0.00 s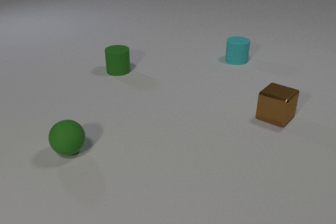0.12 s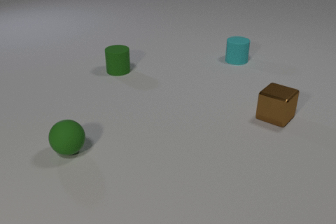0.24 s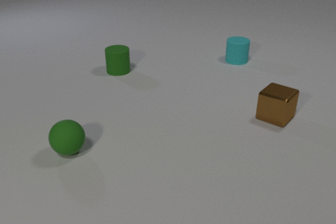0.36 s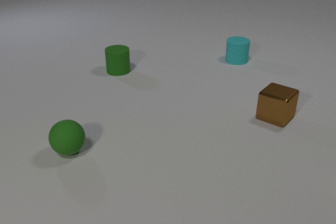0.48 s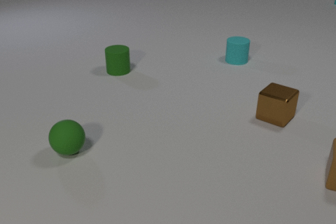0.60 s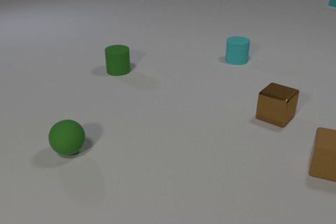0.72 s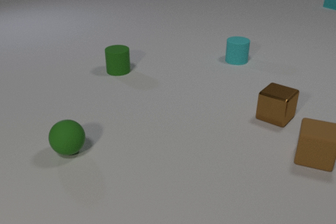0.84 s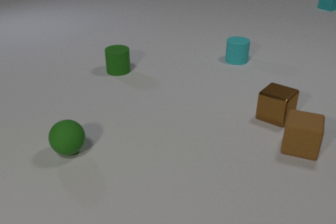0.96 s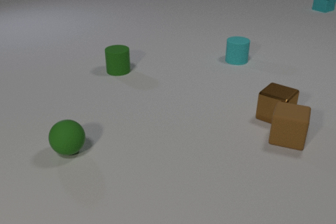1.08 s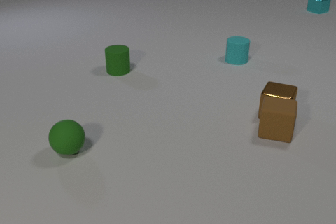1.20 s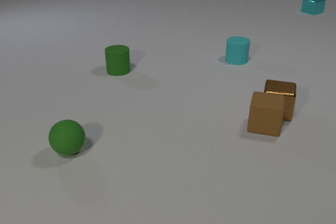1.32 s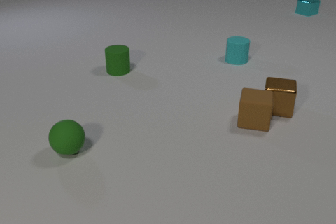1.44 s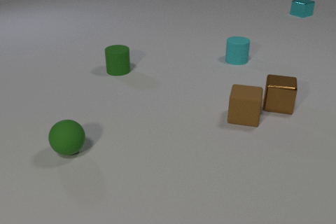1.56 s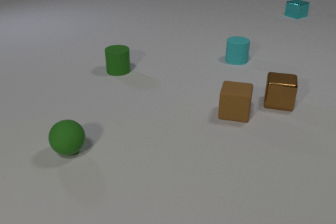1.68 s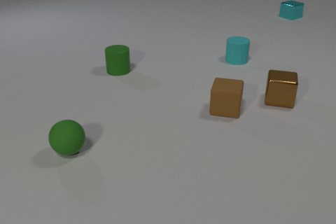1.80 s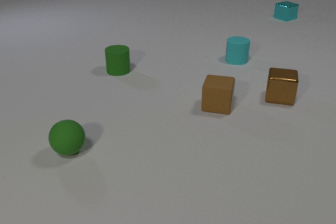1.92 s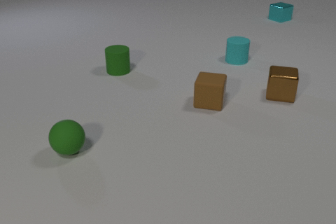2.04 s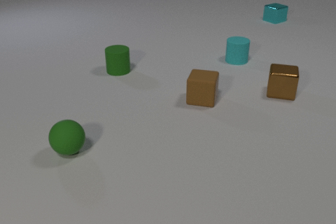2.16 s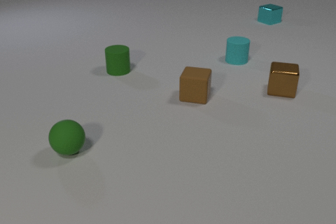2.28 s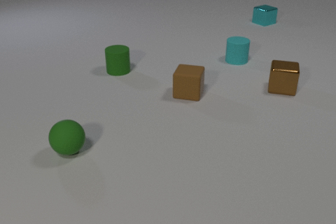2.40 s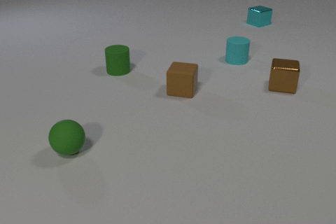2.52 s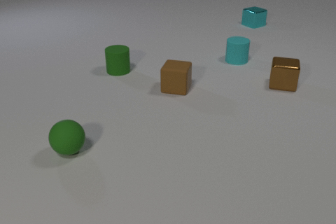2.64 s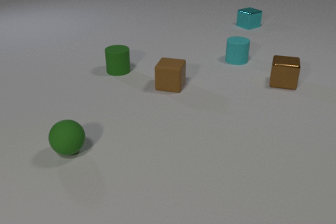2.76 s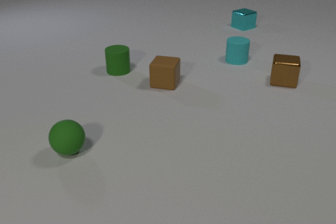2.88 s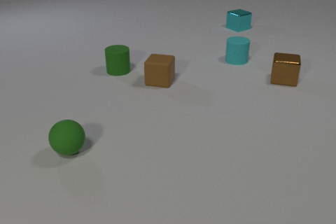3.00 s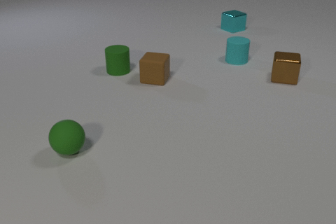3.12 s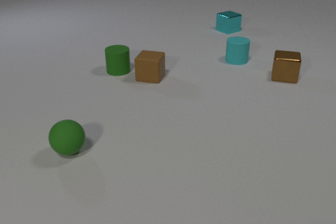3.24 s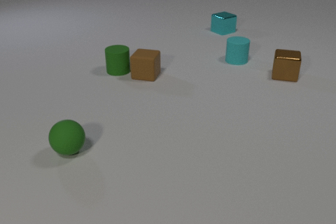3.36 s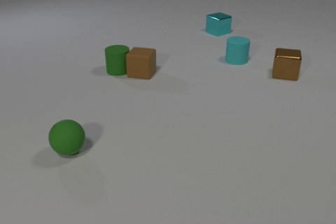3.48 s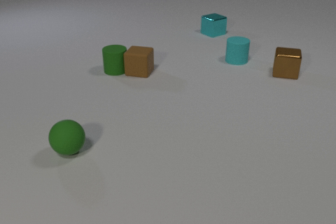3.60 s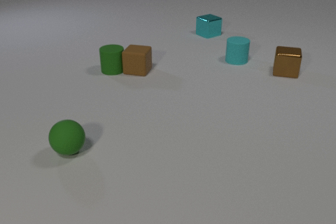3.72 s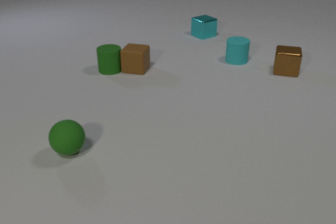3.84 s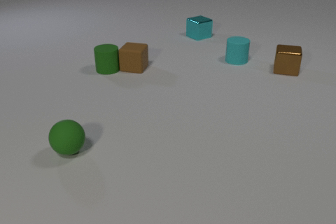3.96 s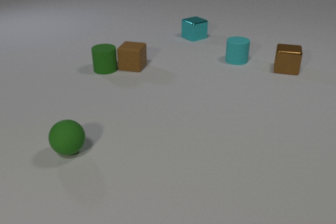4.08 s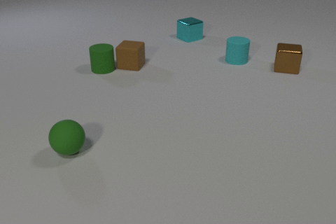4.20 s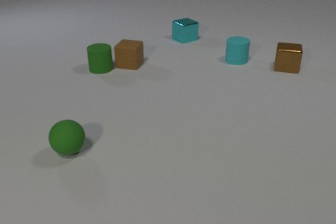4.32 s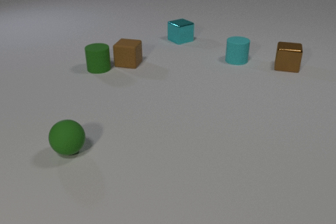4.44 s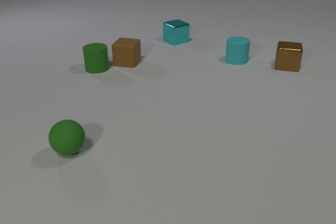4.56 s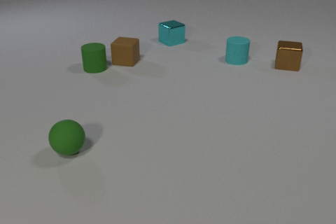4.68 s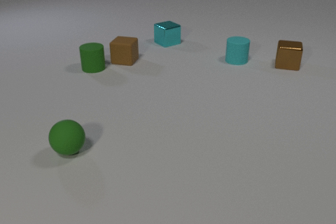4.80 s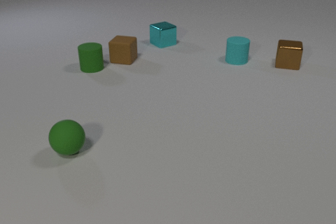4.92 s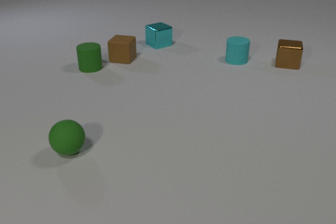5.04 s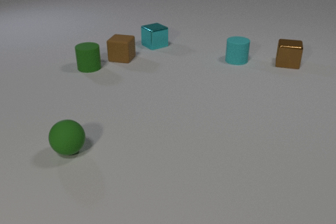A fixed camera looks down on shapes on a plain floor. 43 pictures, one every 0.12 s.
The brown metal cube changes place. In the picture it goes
away from the camera.
0.00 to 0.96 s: The brown rubber cube comes in at the right edge, slides to the left and away from the camera. The cyan metal cube comes in at the right edge, slides toward the camera and to the left.
0.96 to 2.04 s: The brown rubber cube slides to the left and away from the camera. The brown metal cube slides away from the camera, spins so that its near face slides to the right, counterclockwise seen from above. The cyan metal cube slides toward the camera and to the left. The brown rubber cube and the brown metal cube collide.
2.04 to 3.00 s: The brown rubber cube slides to the left and away from the camera. The brown metal cube slides away from the camera. The cyan metal cube slides to the left and toward the camera.
3.00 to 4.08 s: The brown rubber cube slides away from the camera and to the left. The brown metal cube slides away from the camera. The green rubber cylinder slides to the left and away from the camera. The cyan metal cube slides to the left and toward the camera. The brown rubber cube and the green rubber cylinder collide.
4.08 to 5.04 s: The brown rubber cube slides away from the camera and to the left. The brown metal cube slides away from the camera. The green rubber cylinder slides to the left and away from the camera. The cyan metal cube slides to the left and toward the camera.
How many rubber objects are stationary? 2.
How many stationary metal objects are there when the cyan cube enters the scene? 1.
What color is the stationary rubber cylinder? cyan.
